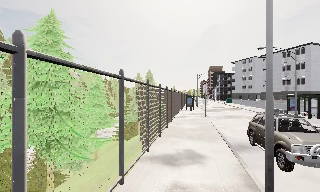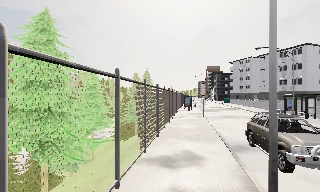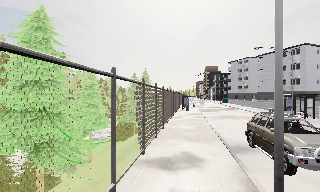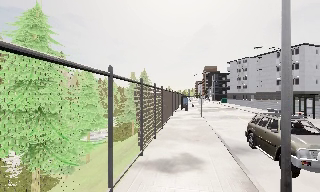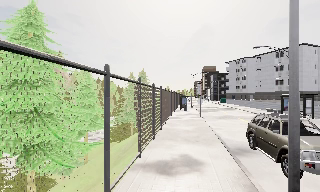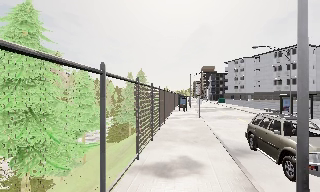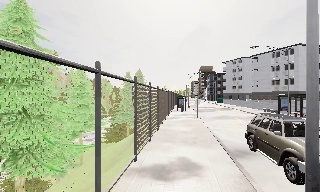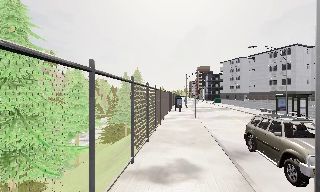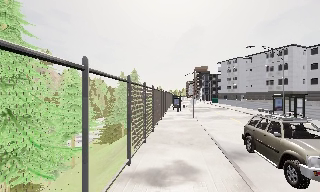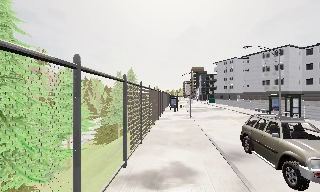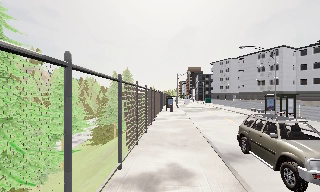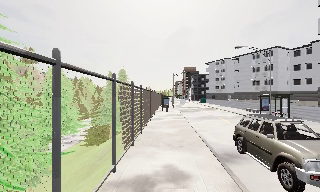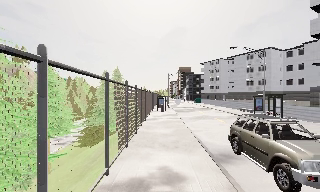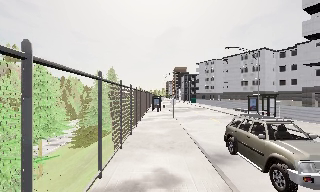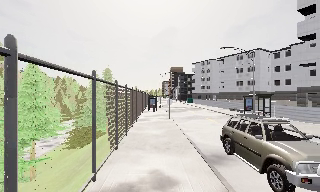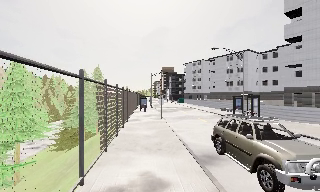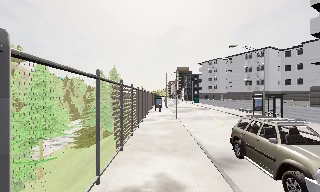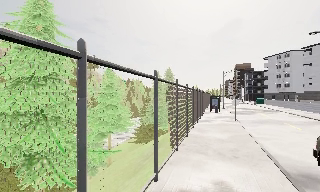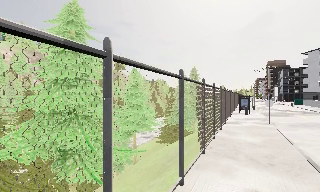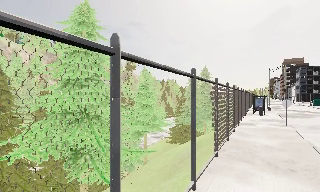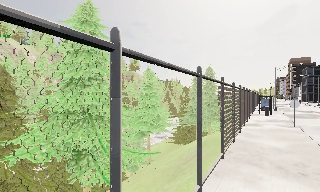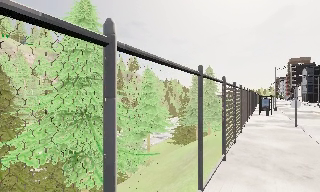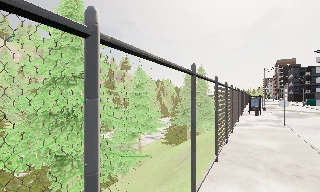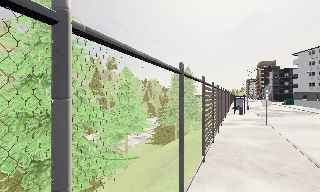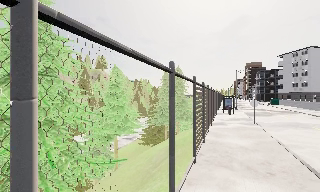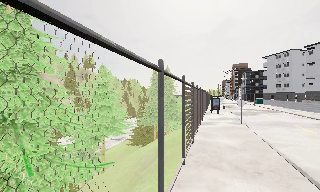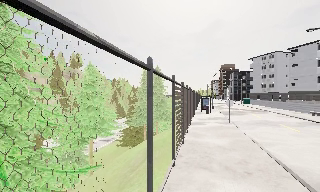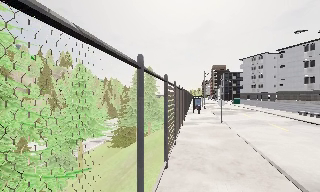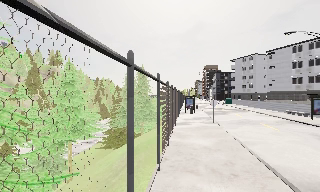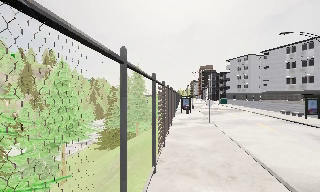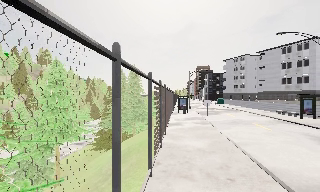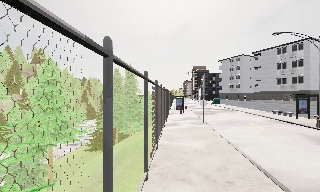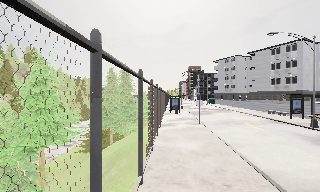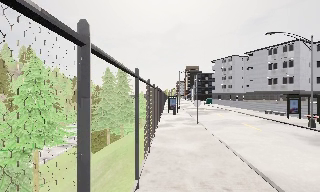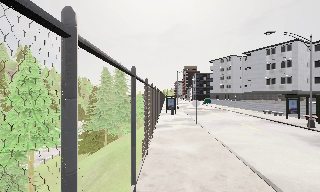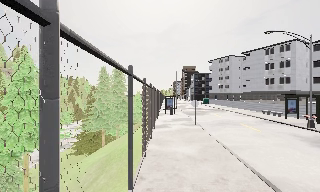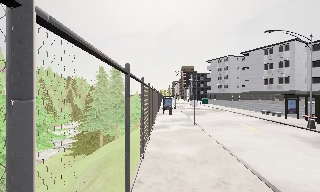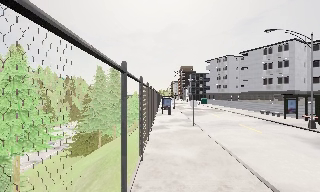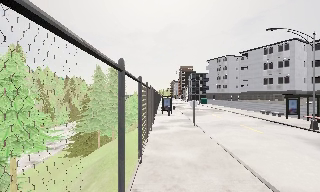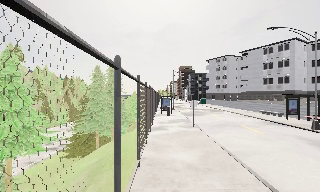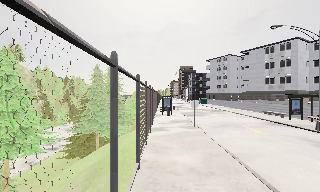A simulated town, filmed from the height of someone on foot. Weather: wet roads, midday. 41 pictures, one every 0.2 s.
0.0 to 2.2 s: The camera travels forward, about 2 m, so what stands in front looms larger.
2.2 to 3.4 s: The camera pans to its left, which is counterclockwise from overhead, by about 15 degrees. It travels forward, about 1 m, so what stands in front looms larger.
3.4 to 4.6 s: The camera travels forward, about 1 m, so what stands in front looms larger.
4.6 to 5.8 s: The scene slides to the left, as the camera pans about 20 degrees to its right. It travels forward, about 1 m, so what stands in front looms larger.
5.8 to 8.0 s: The camera travels forward, about 2.5 m, so what stands in front looms larger.
The film runs forward here.
